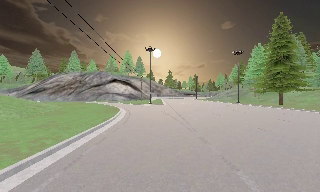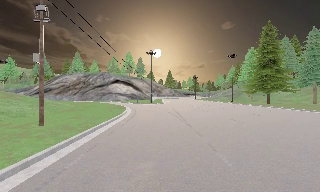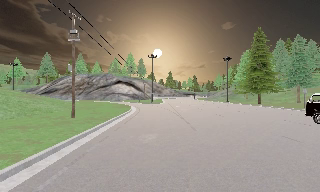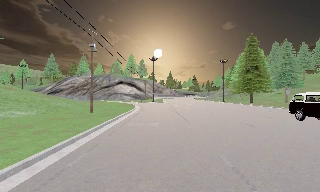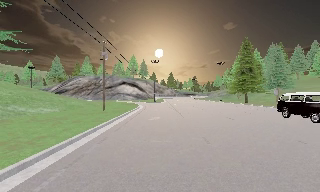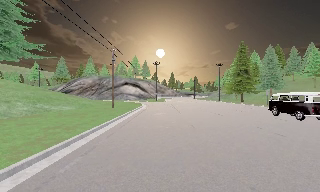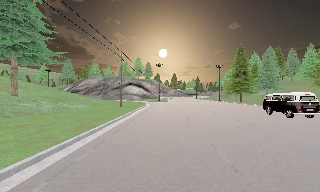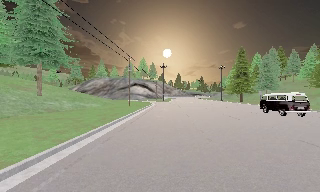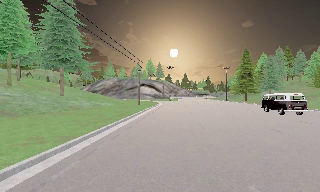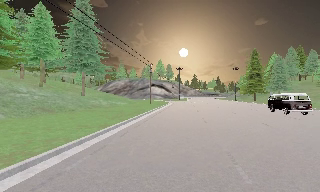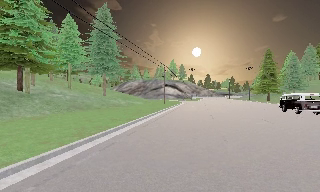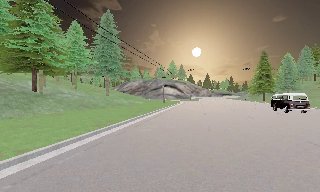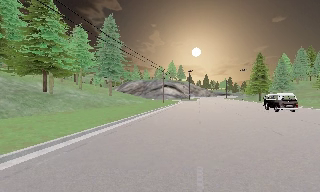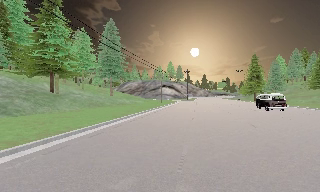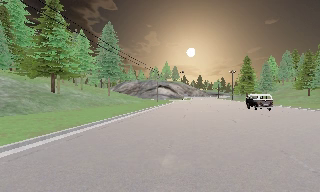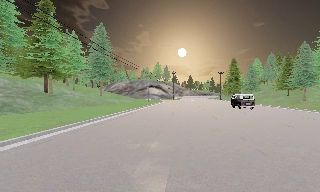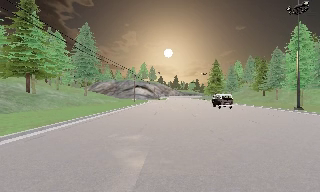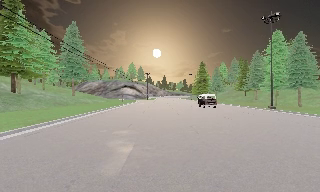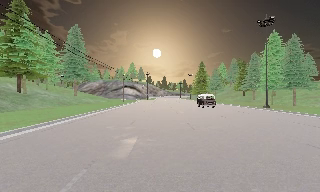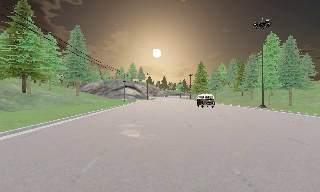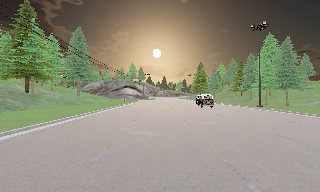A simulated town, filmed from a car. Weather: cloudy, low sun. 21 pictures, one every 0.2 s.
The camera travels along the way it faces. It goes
backward.
0.0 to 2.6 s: The scene slides to the right, as the camera pans about 15 degrees to its left. It travels backward, about 30 m, so what stands in front gets smaller.
2.6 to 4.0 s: The scene slides to the left, as the camera pans about 15 degrees to its right. It travels backward, about 8 m, so what stands in front gets smaller. It loses speed.
The film runs backward here.
